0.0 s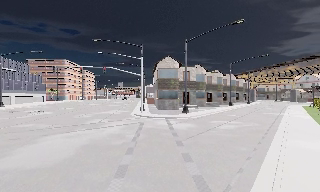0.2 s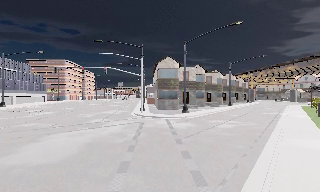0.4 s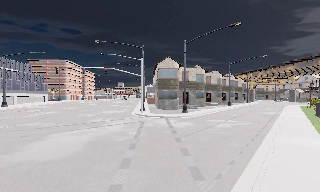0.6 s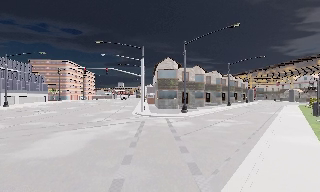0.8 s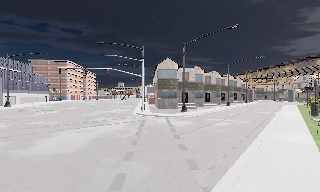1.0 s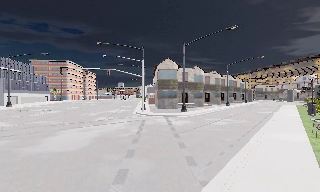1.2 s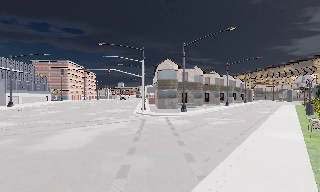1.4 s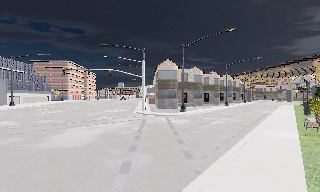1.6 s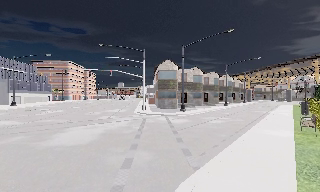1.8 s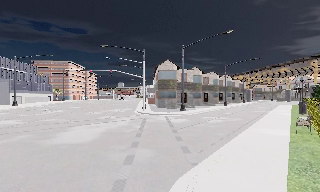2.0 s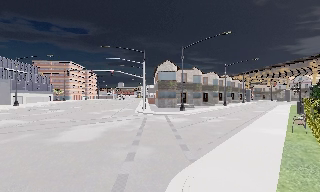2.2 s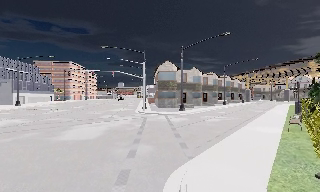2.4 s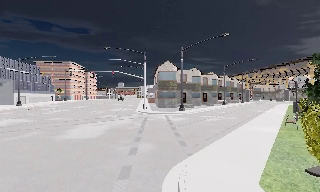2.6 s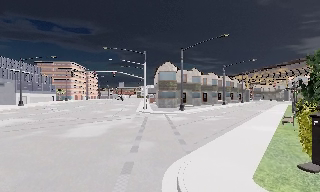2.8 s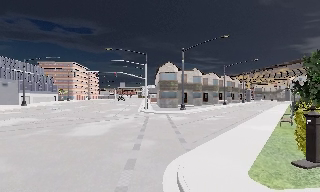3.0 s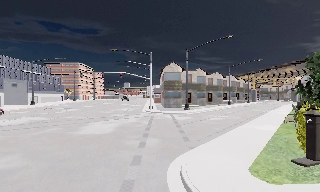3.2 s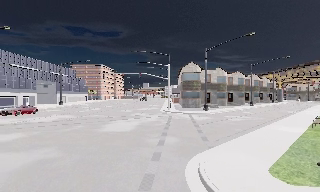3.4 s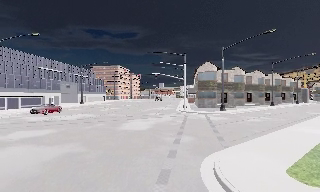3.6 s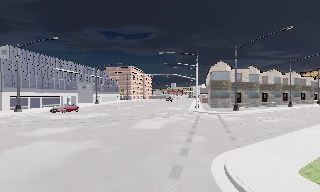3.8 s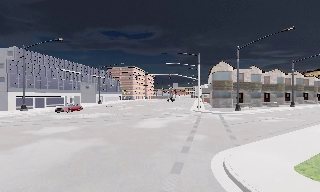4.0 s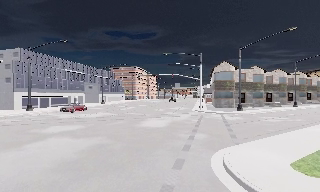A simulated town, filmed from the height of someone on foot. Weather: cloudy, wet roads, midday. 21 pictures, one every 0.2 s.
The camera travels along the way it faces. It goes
backward.
0.0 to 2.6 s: The camera travels backward, about 4 m, so what stands in front gets smaller.
2.6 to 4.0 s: The camera pans to its left, which is counterclockwise from overhead, by about 20 degrees. It travels backward, about 2.5 m, so what stands in front gets smaller.
The film runs backward here.
